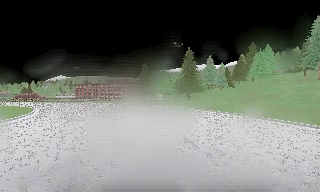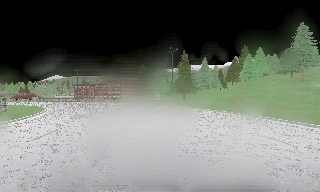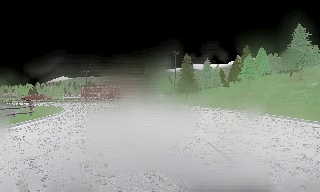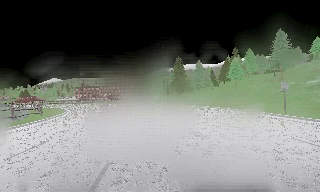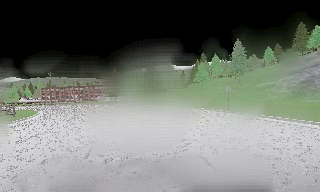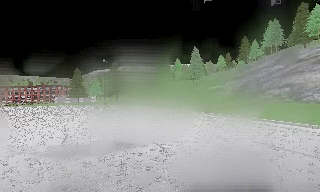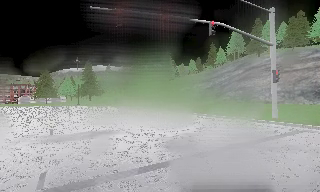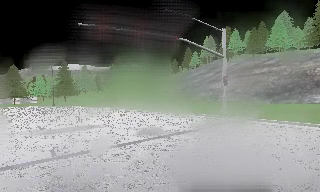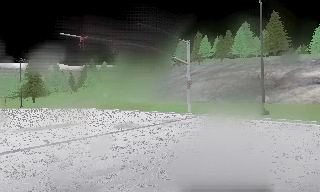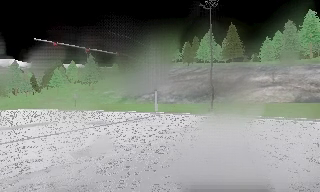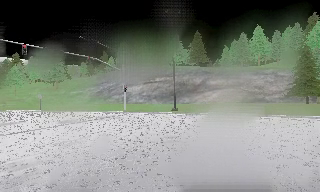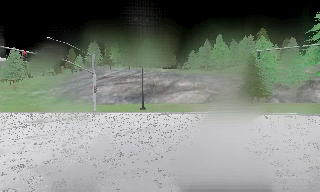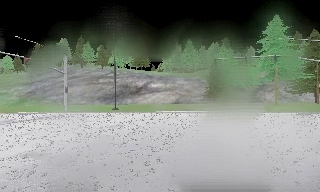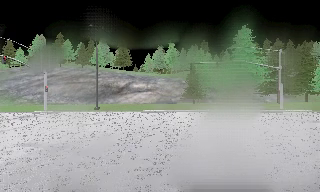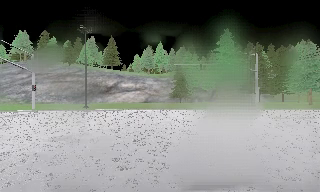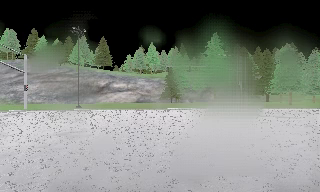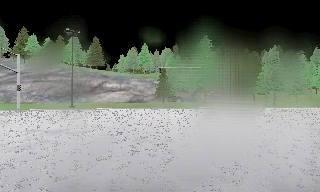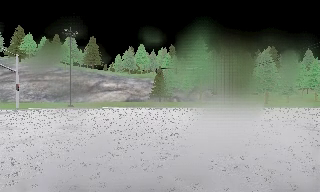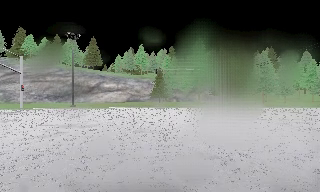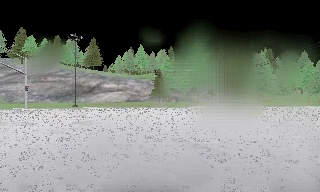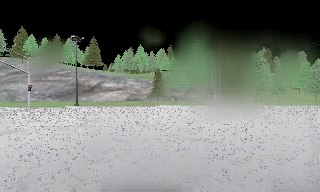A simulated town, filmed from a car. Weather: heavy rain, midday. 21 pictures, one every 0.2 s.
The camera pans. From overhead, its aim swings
clockwise.
The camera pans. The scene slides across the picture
to the left.
0.0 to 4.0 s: The camera swings to its right by about 105 degrees, and the scene slides to the left. It travels backward, about 35 m. It loses speed.
The film runs backward here.
